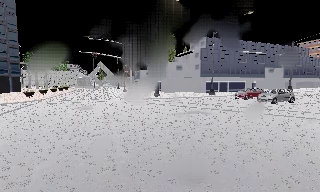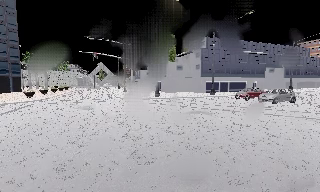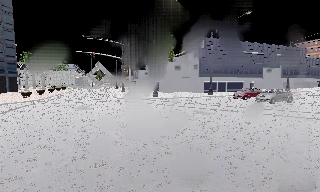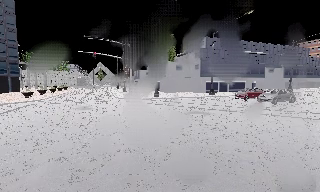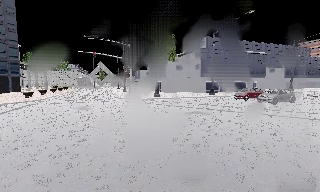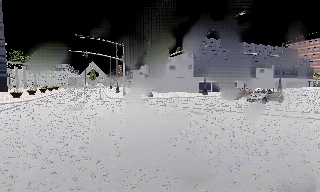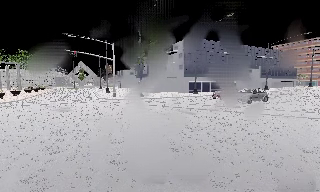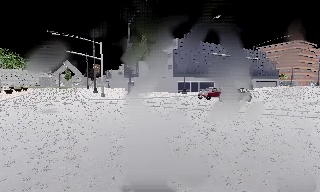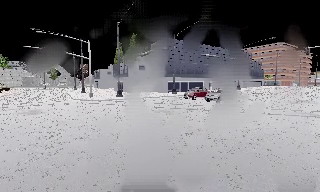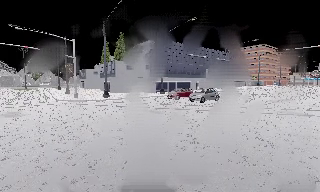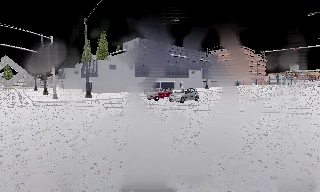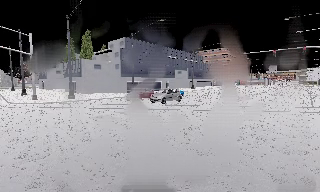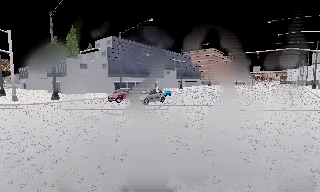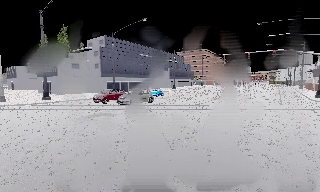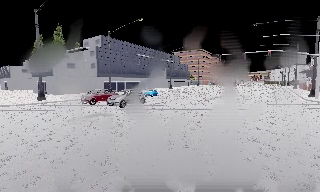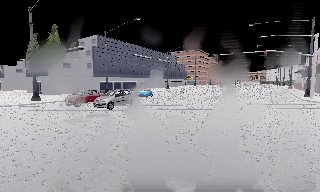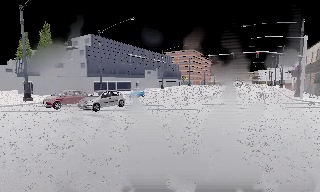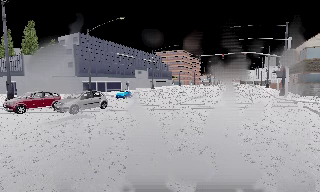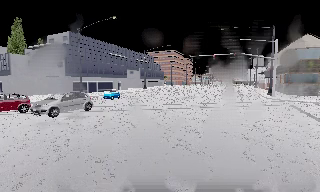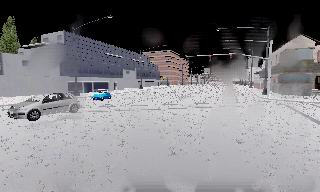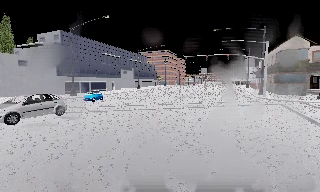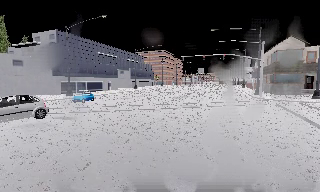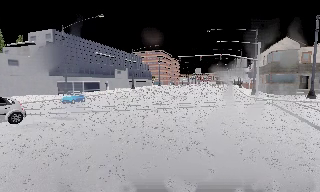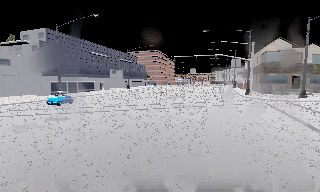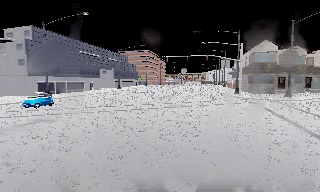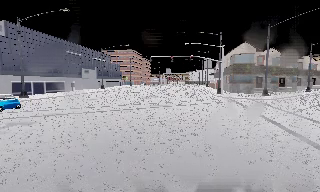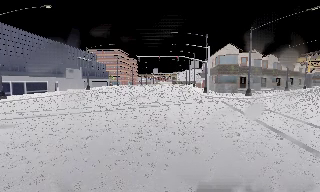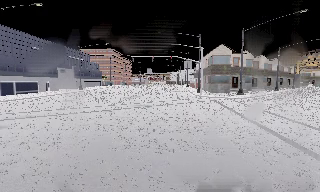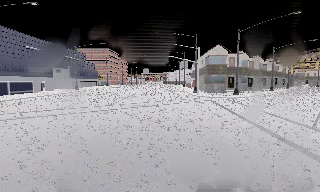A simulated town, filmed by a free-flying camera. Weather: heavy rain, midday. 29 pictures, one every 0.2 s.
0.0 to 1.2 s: The camera shifts only a little, or ends up much as it began.
1.2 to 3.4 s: The scene slides to the left, as the camera pans about 35 degrees to its right.
3.4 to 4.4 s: The camera shifts only a little, or ends up much as it began.
4.4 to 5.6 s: The scene slides to the left, as the camera pans about 20 degrees to its right.
The film runs forward here.
